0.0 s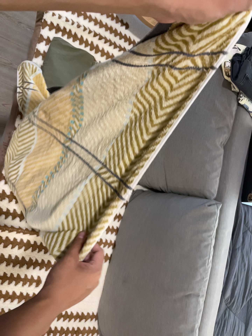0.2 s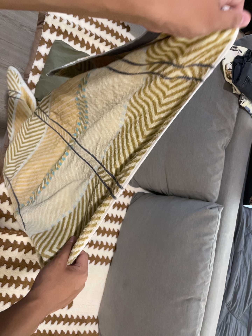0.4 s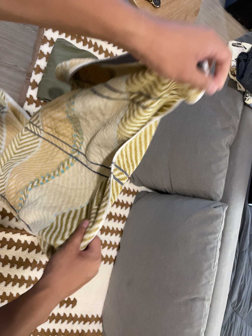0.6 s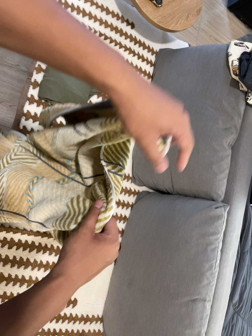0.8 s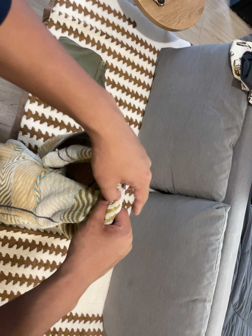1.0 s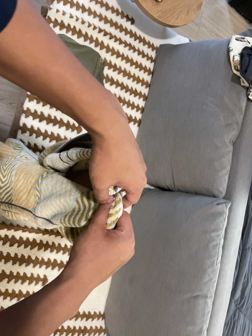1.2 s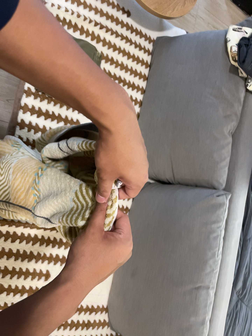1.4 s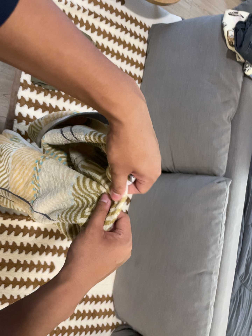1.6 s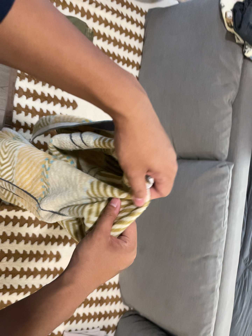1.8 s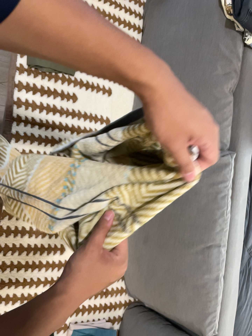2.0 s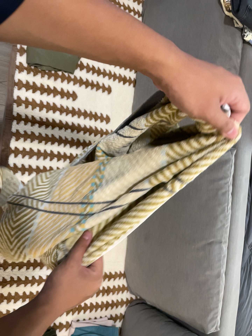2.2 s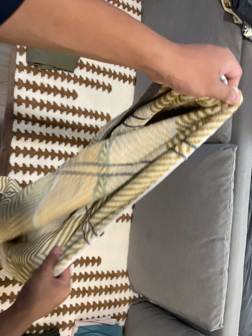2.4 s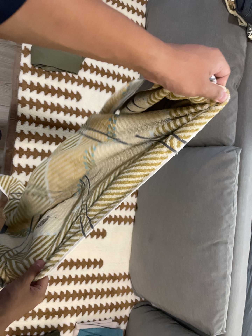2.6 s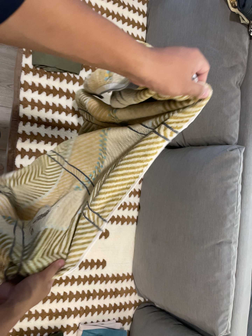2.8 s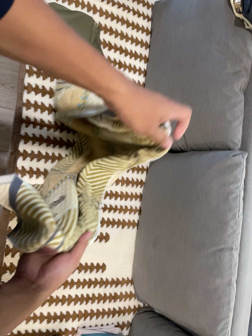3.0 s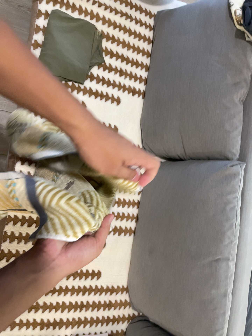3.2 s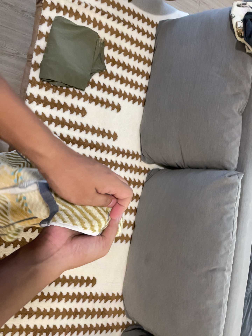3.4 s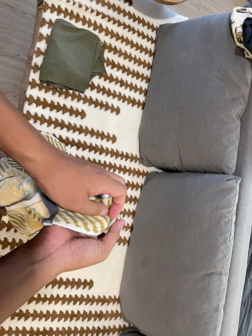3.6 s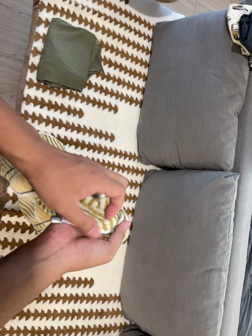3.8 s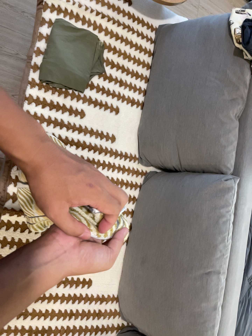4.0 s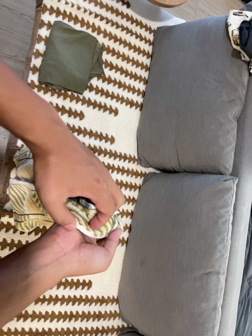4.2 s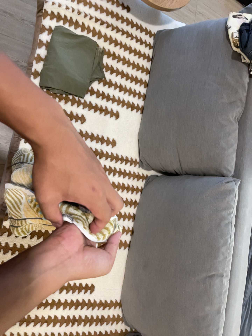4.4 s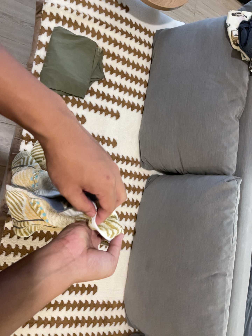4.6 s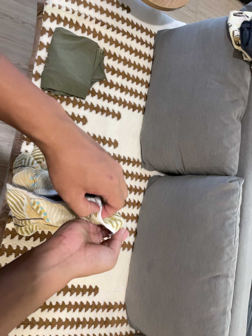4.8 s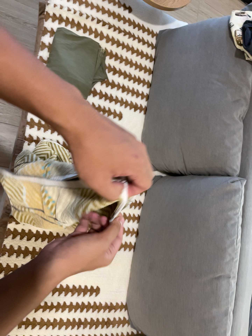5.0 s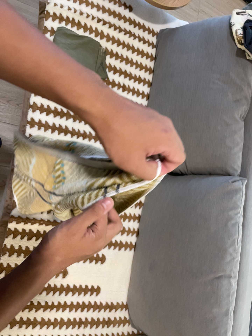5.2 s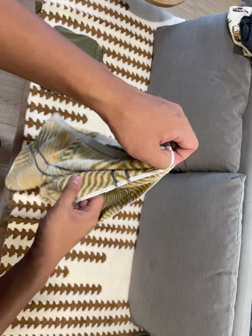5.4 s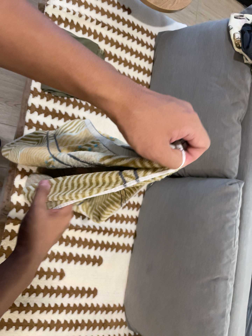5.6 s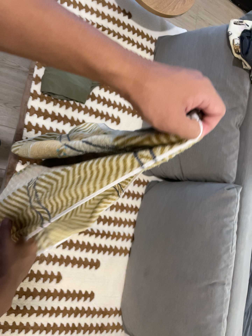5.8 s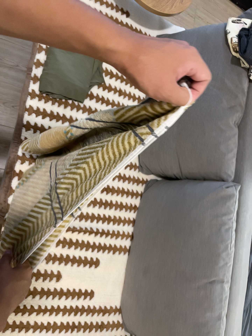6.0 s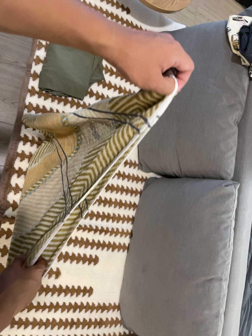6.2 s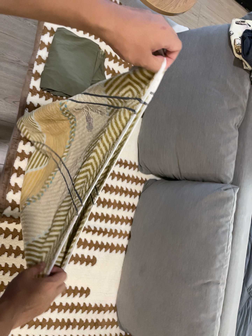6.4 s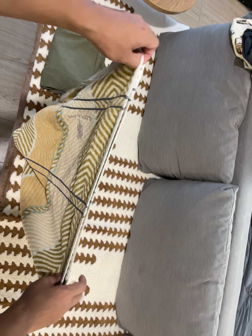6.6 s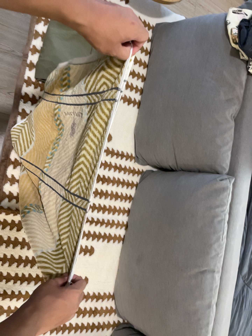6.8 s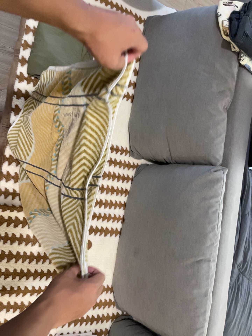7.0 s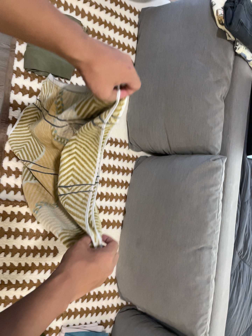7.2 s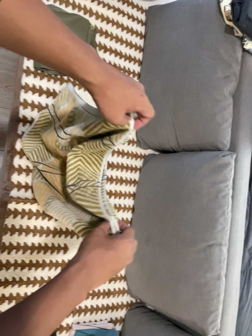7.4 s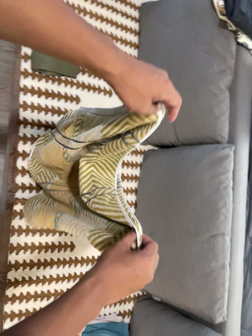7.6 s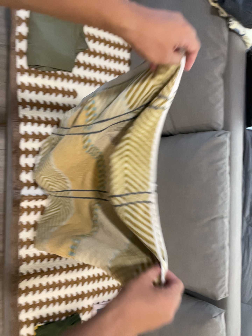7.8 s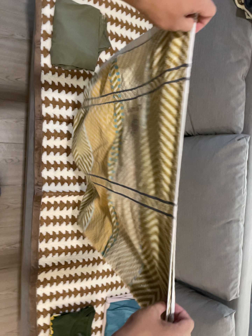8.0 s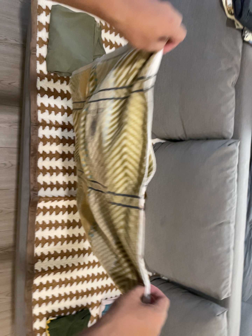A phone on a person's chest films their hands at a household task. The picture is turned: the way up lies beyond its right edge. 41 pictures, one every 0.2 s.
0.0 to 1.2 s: The camera shifts only a little, or ends up much as it began.
1.2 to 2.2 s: The camera travels toward the bottom of its view, about 6 cm, so close, fixed things drift upward.
2.2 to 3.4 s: The camera shifts only a little, or ends up much as it began.
3.4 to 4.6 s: The camera keeps its place and its aim.
4.6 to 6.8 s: The camera shifts only a little, or ends up much as it began.
6.8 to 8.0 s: The camera travels to its left and backward, about 18 cm, so close, fixed things drift to the right.
The film runs forward here.
